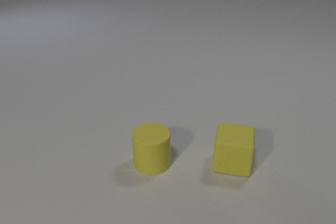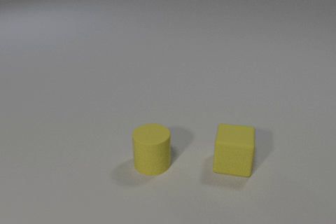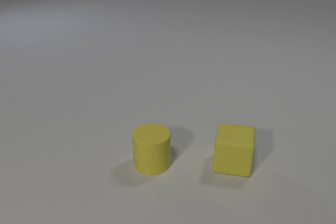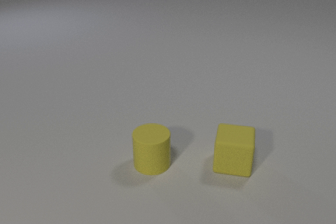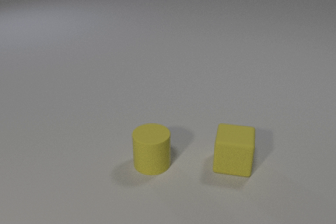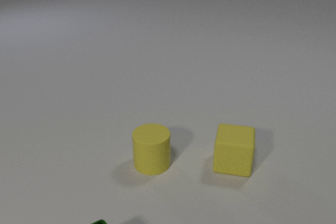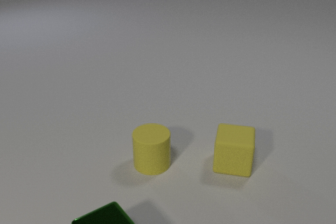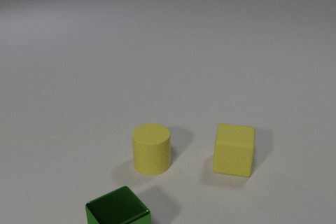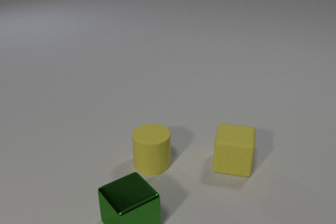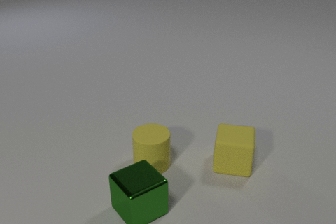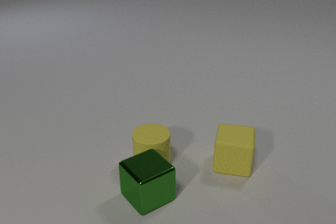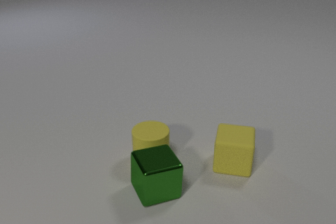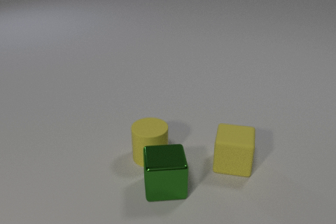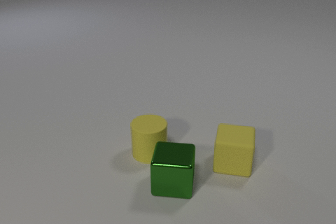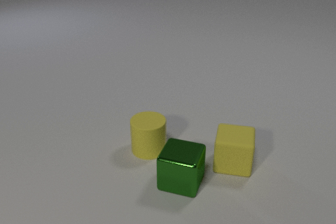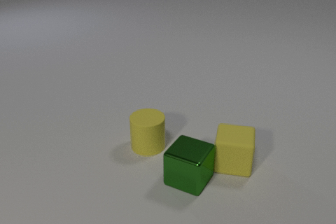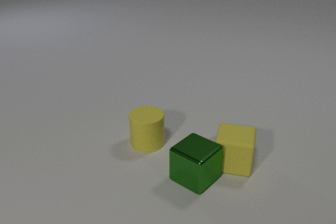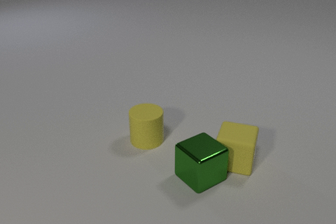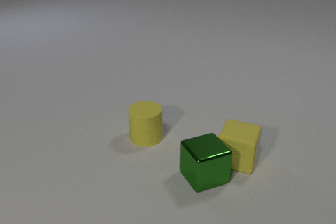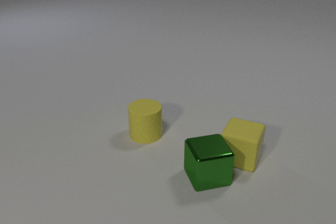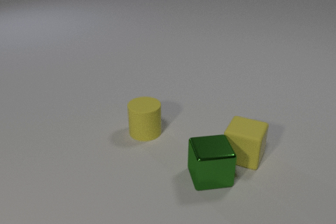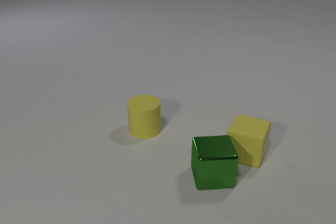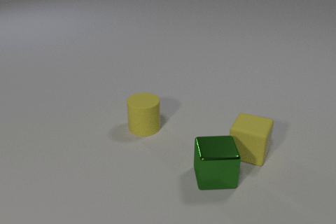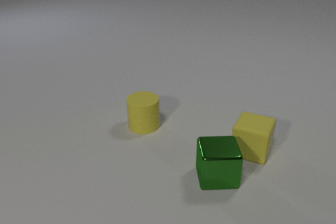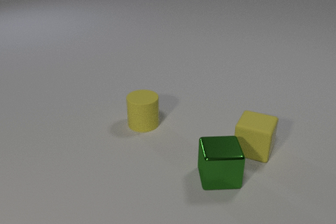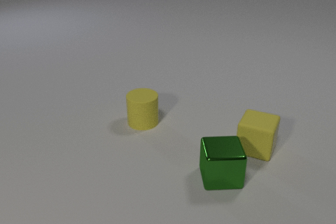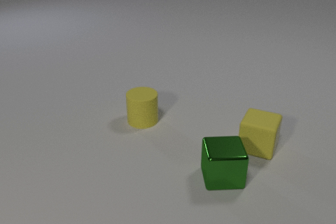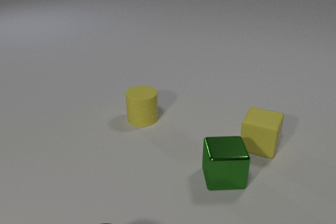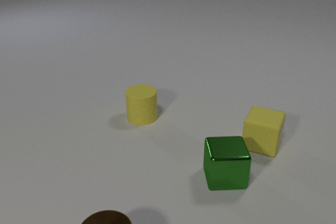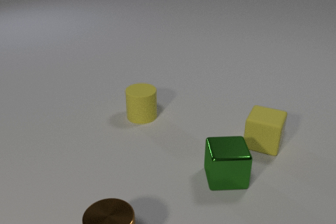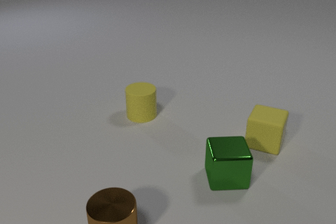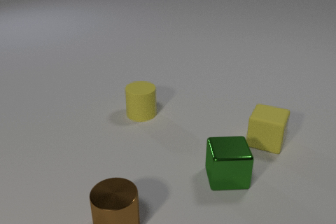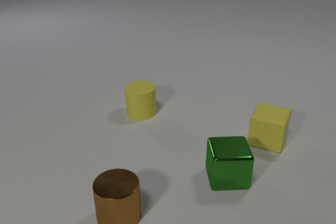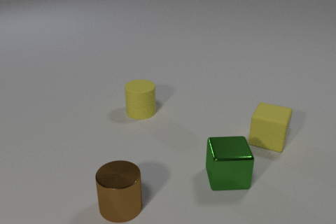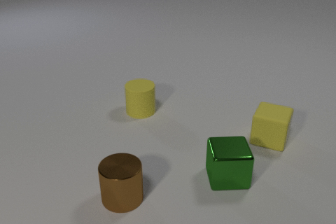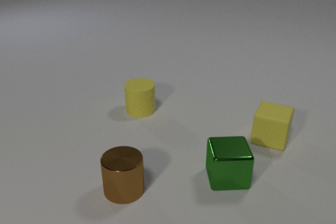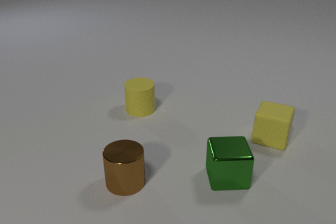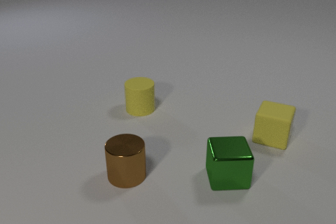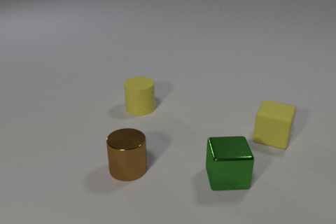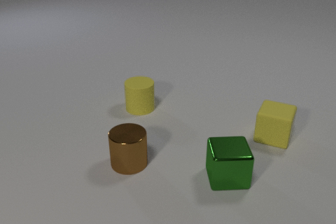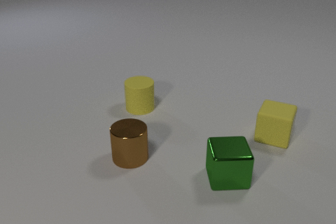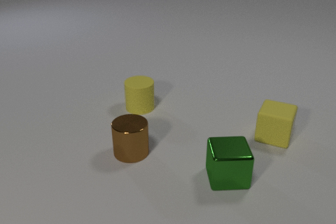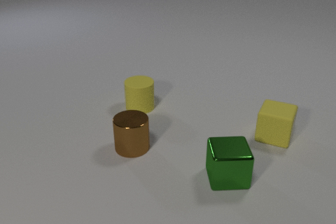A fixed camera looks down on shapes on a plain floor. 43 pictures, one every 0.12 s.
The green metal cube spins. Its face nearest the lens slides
to the left.
The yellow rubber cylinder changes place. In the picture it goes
away from the camera.
0.00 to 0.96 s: The green metal cube comes in at the bottom edge, slides away from the camera and to the right.
0.96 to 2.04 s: The green metal cube slides to the right and away from the camera, spins clockwise seen from above by about 90 degrees, its near face sliding to the left. The yellow rubber cylinder slides away from the camera. The green metal cube and the yellow rubber cylinder collide. The green metal cube and the yellow rubber cube collide.
2.04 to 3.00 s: The green metal cube slides to the right, spins so that its near face slides to the left, clockwise seen from above. The yellow rubber cylinder slides away from the camera. The yellow rubber cube slides away from the camera and to the right.
3.00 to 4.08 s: The yellow rubber cylinder slides away from the camera. The yellow rubber cube slides away from the camera and to the right. The brown metal cylinder comes in at the bottom edge, slides away from the camera.
4.08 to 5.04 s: The yellow rubber cylinder slides away from the camera. The yellow rubber cube slides away from the camera. The brown metal cylinder slides away from the camera.
How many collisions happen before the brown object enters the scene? 2.
How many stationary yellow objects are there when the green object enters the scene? 2.
What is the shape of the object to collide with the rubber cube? cube.
